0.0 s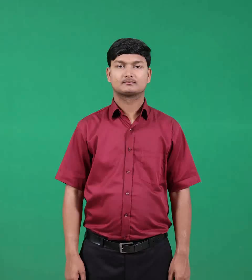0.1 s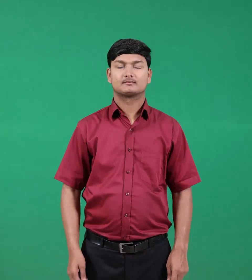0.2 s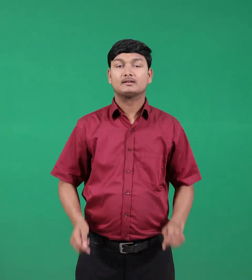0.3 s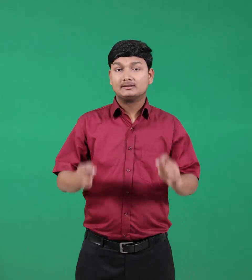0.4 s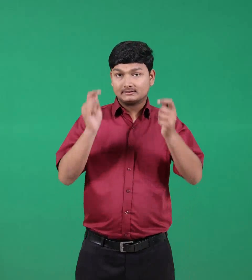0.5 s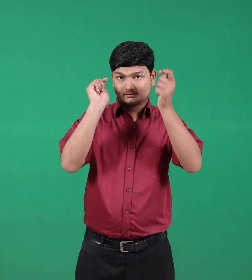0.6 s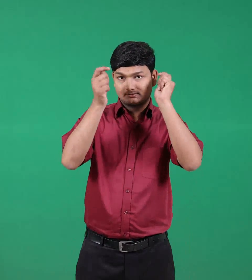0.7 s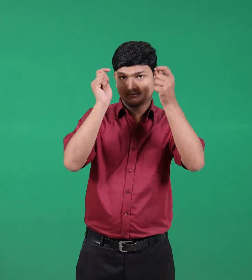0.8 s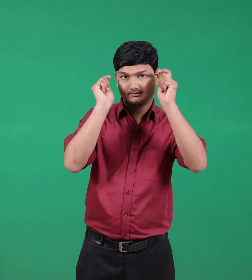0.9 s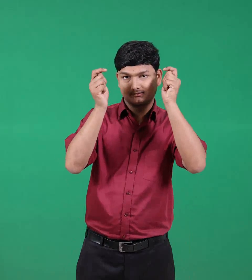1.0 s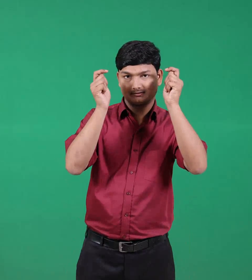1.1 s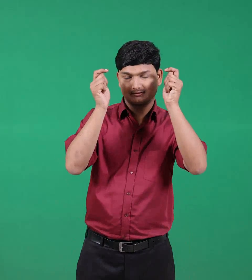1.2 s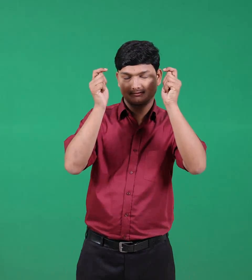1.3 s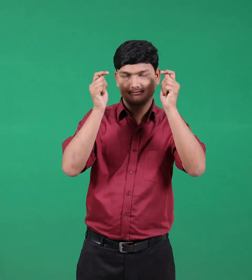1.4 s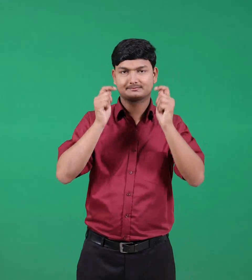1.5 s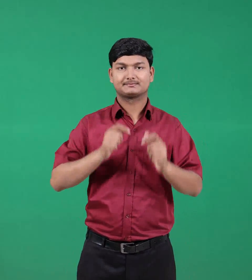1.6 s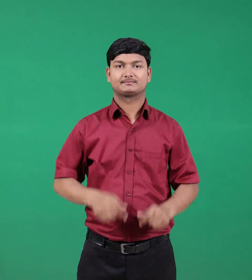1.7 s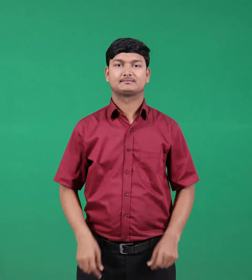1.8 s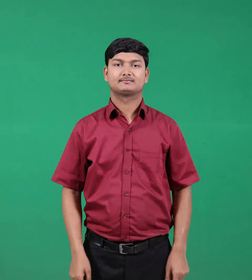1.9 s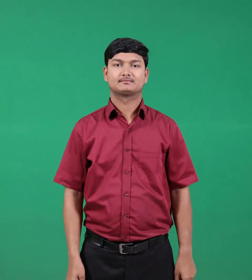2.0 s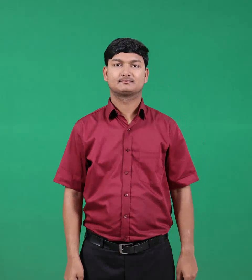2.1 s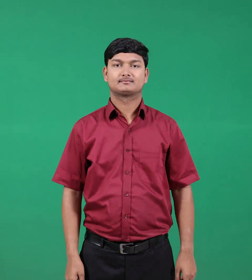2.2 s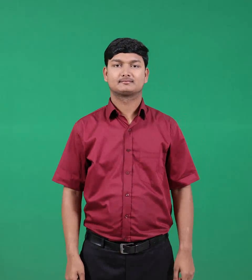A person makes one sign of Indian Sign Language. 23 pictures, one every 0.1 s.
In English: role
